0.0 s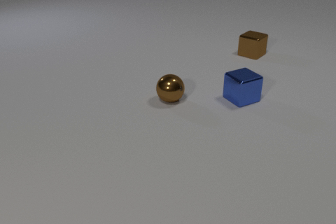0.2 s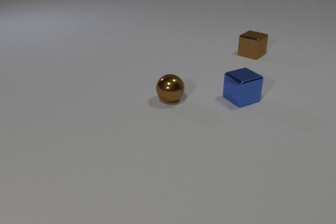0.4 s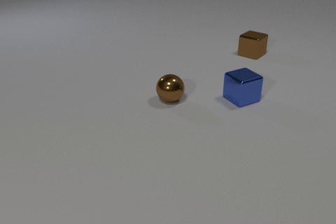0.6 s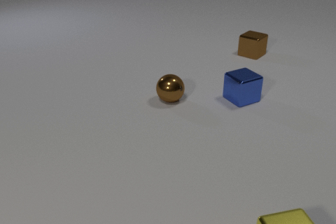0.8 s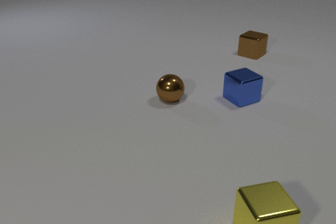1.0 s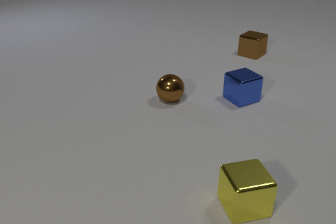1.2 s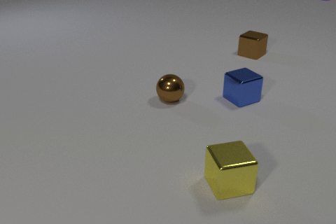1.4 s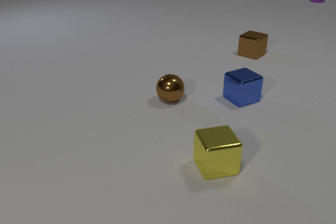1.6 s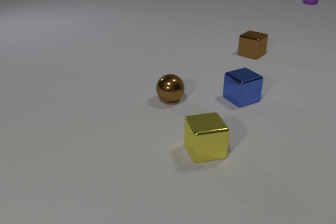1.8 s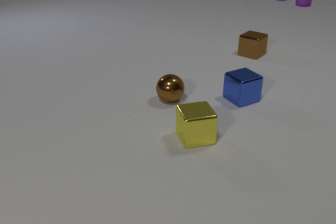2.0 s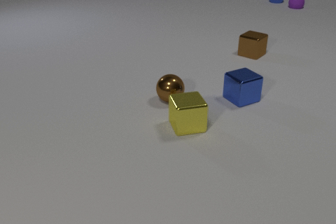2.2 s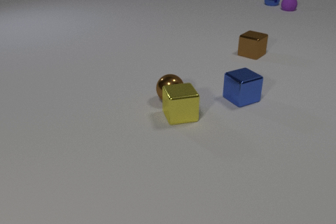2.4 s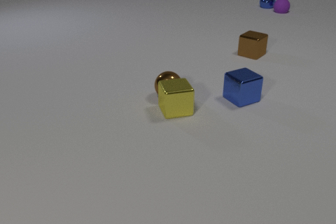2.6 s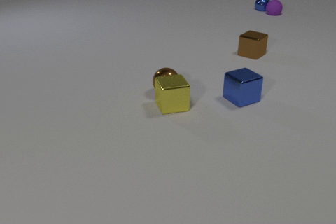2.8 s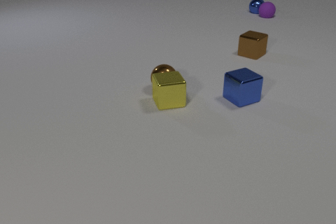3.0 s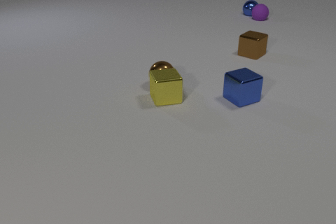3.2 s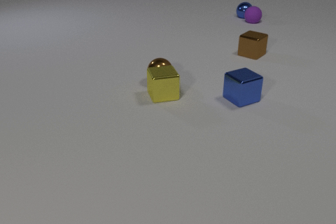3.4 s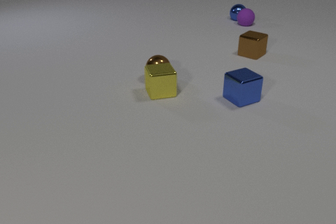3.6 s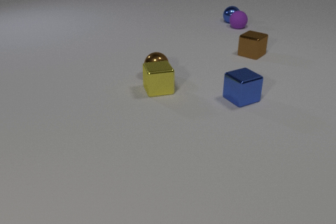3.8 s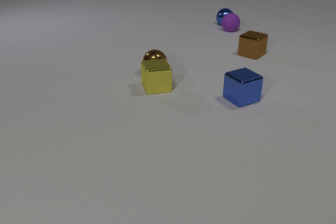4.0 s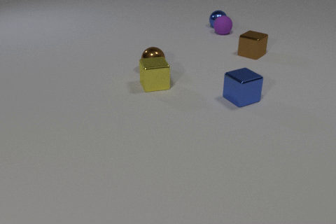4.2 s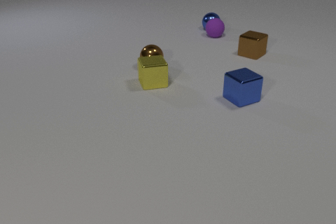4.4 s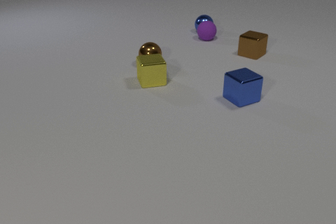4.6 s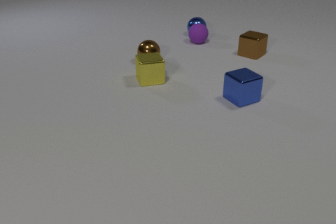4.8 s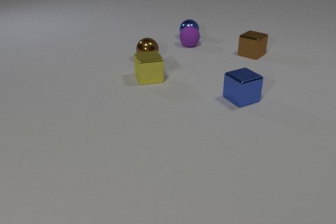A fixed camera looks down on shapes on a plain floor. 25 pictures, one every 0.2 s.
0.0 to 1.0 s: The yellow metal cube comes in at the bottom edge, slides away from the camera and to the left. The purple rubber sphere comes in at the top edge, rolls toward the camera and to the left.
1.0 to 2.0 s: The yellow metal cube slides away from the camera and to the left. The purple rubber sphere rolls toward the camera and to the left. The blue metal sphere comes in at the top edge, rolls toward the camera.
2.0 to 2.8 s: The yellow metal cube slides away from the camera and to the left. The brown metal sphere rolls away from the camera. The purple rubber sphere rolls toward the camera and to the left. The blue metal sphere rolls toward the camera and to the left. The yellow metal cube and the brown metal sphere collide. The purple rubber sphere and the blue metal sphere collide.
2.8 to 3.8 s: The yellow metal cube slides away from the camera. The brown metal sphere rolls away from the camera. The purple rubber sphere rolls toward the camera and to the left. The blue metal sphere rolls toward the camera and to the left.
3.8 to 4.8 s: The yellow metal cube slides away from the camera. The brown metal sphere rolls away from the camera. The purple rubber sphere rolls toward the camera and to the left. The blue metal sphere rolls toward the camera and to the left.
How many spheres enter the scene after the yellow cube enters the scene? 2.
What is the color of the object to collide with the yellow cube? brown.
How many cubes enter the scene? 1.
